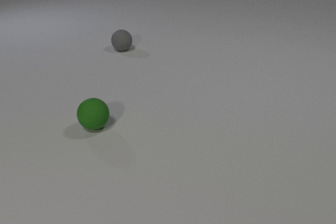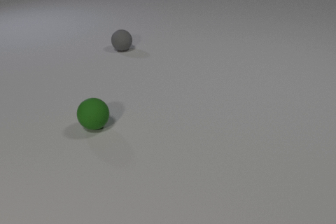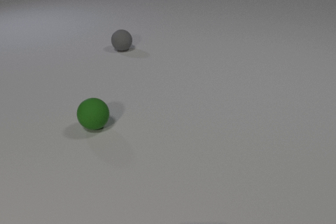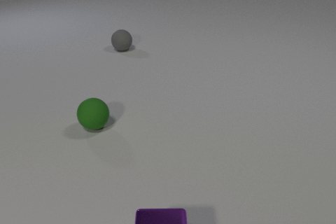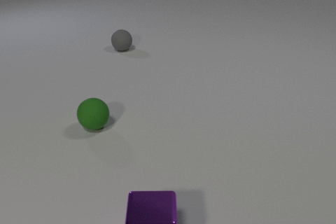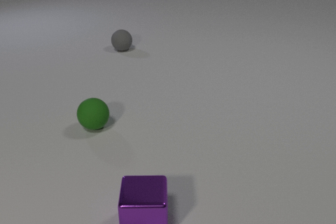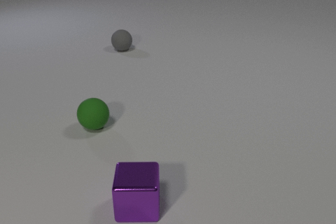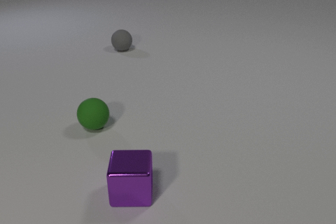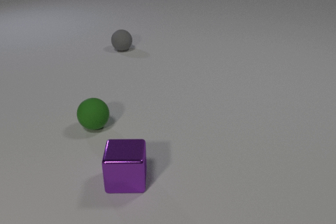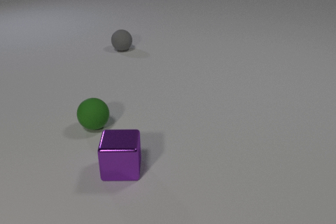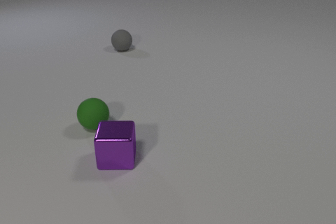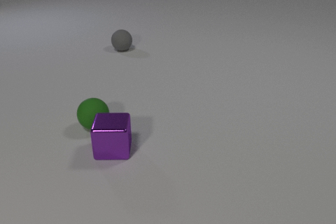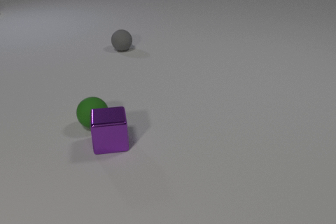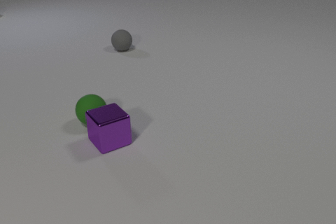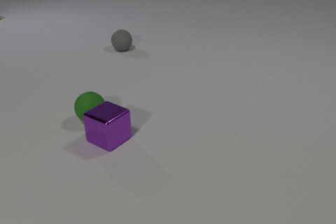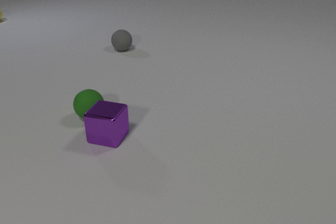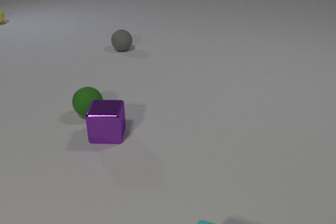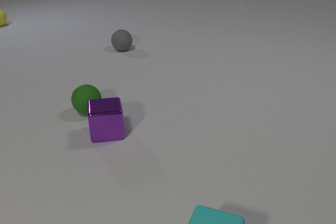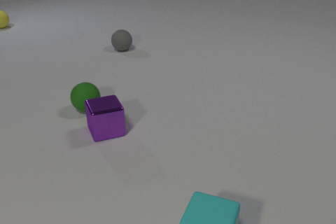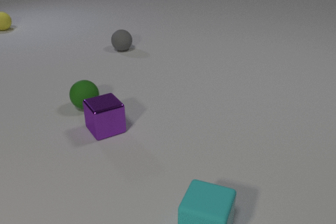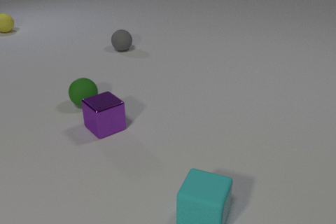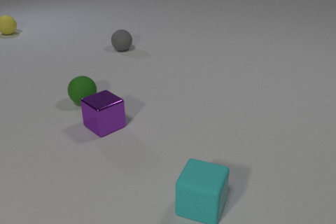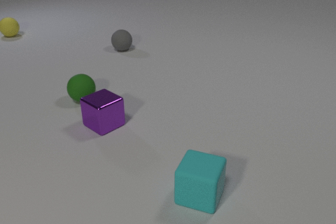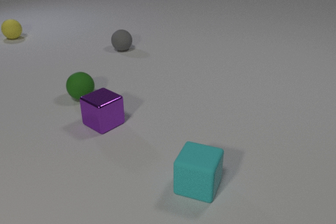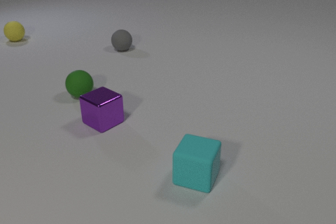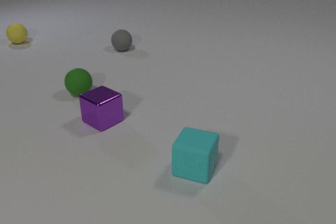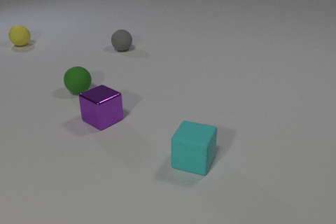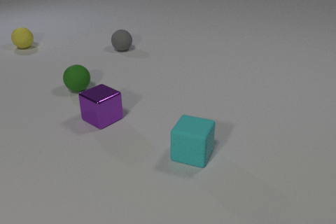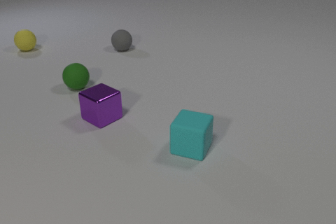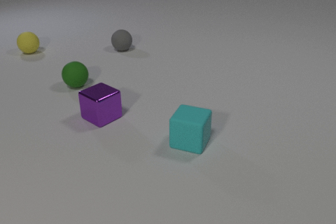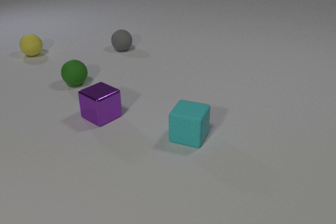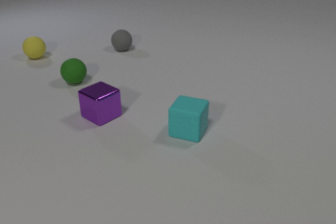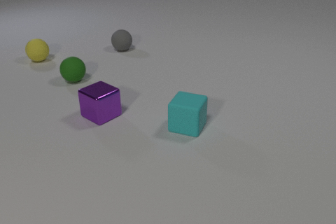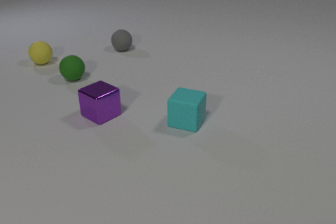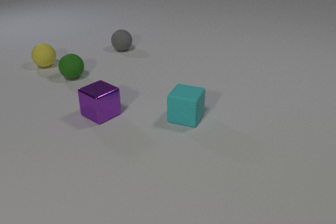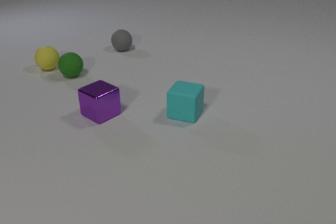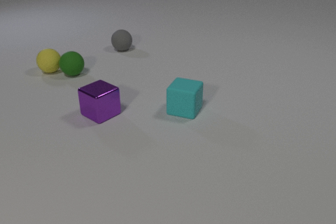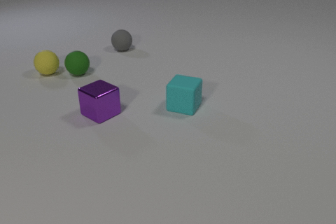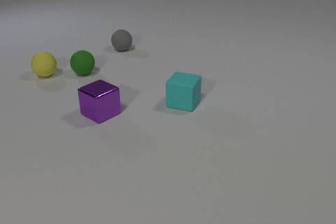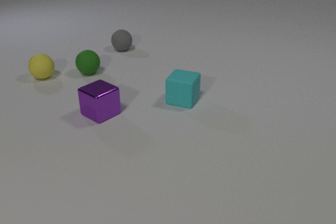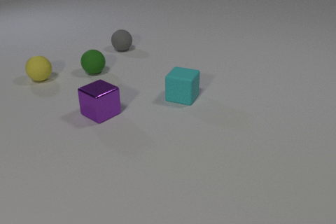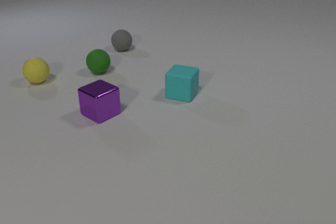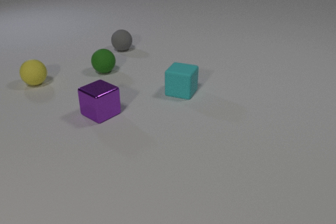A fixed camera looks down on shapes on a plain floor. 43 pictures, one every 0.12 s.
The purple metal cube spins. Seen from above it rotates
counterclockwise.
The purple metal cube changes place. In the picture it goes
away from the camera.
0.00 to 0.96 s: The purple metal cube comes in at the bottom edge, slides away from the camera.
0.96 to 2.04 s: The purple metal cube slides away from the camera, spins counterclockwise seen from above by about 105 degrees, its near face sliding to the right. The green rubber sphere rolls away from the camera. The yellow rubber sphere comes in at the left edge, rolls toward the camera. The cyan rubber cube comes in at the bottom edge, slides away from the camera. The purple metal cube and the green rubber sphere collide.
2.04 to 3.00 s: The purple metal cube slides away from the camera, spins so that its near face slides to the right, counterclockwise seen from above. The green rubber sphere rolls away from the camera. The yellow rubber sphere rolls toward the camera. The cyan rubber cube slides away from the camera.
3.00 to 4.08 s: The purple metal cube slides away from the camera. The green rubber sphere rolls away from the camera. The yellow rubber sphere rolls toward the camera. The cyan rubber cube slides away from the camera.
4.08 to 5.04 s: The green rubber sphere rolls to the right. The yellow rubber sphere rolls toward the camera. The cyan rubber cube slides away from the camera. The green rubber sphere and the yellow rubber sphere collide.
Are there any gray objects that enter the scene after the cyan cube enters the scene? no.
Are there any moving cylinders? no.
How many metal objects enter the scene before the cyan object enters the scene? 1.
